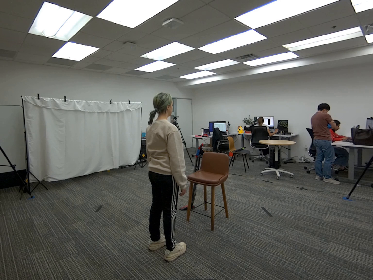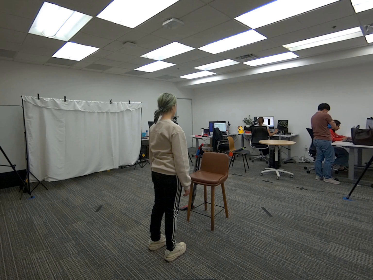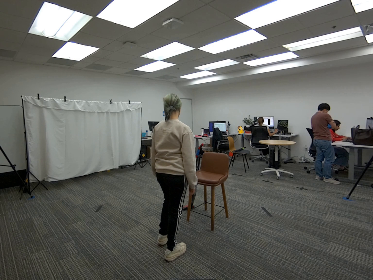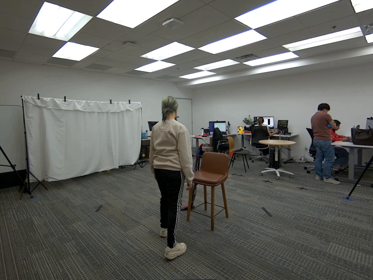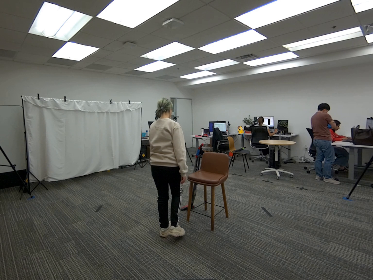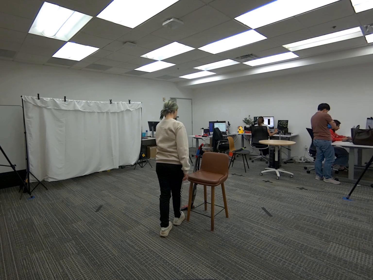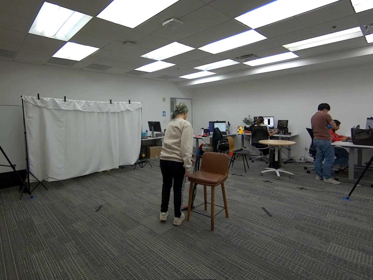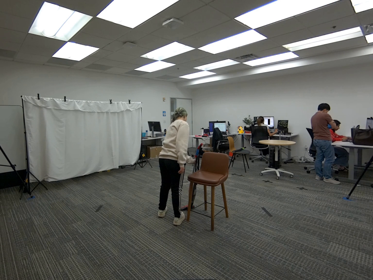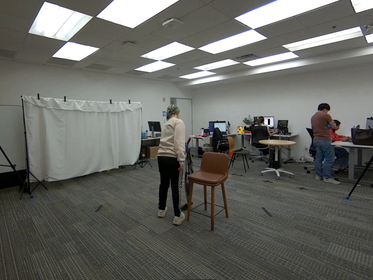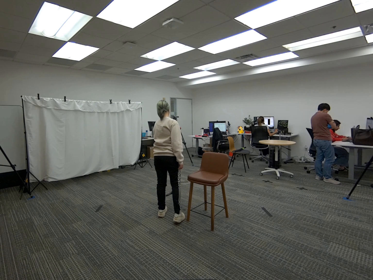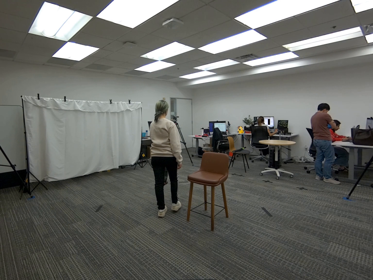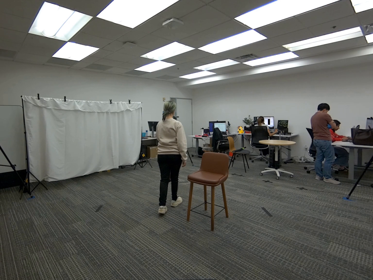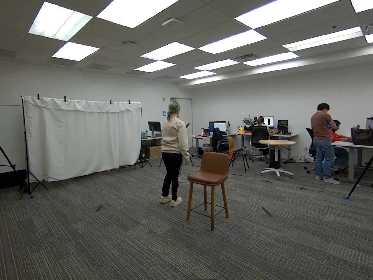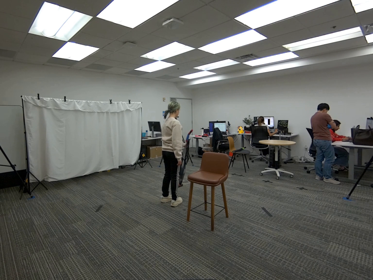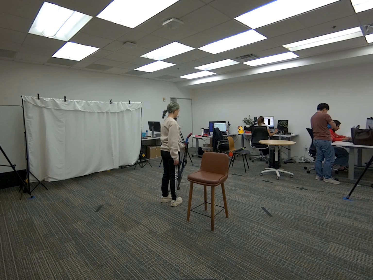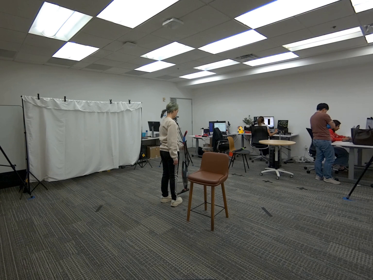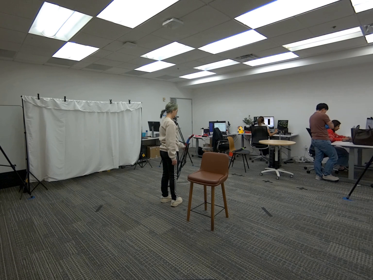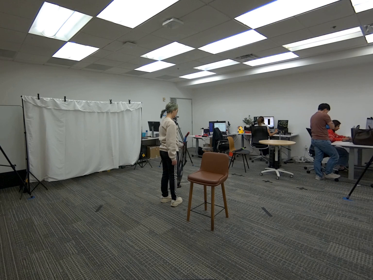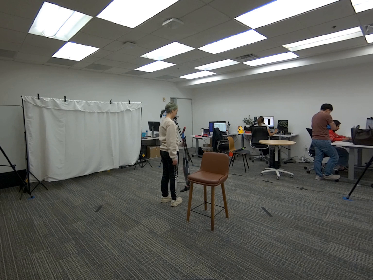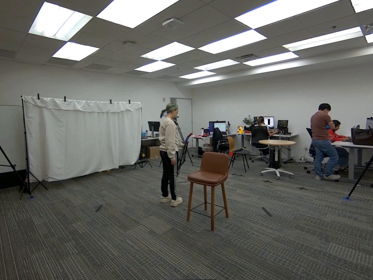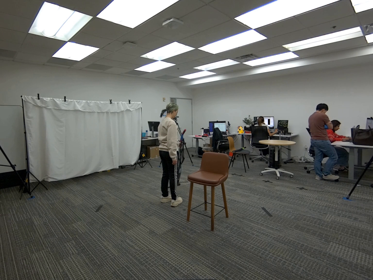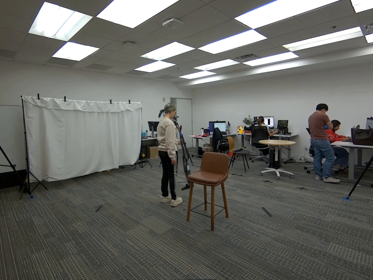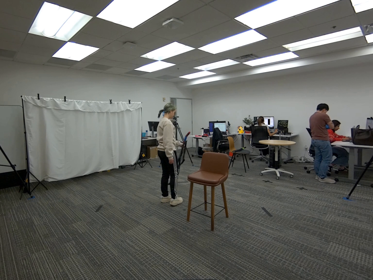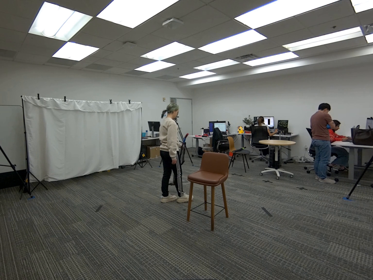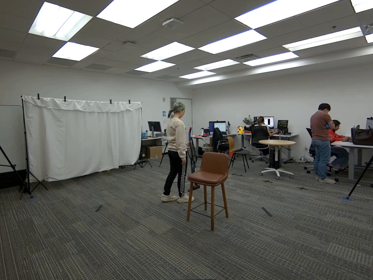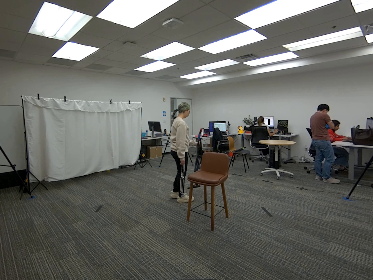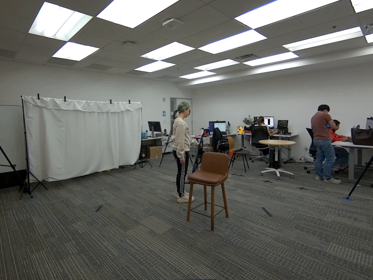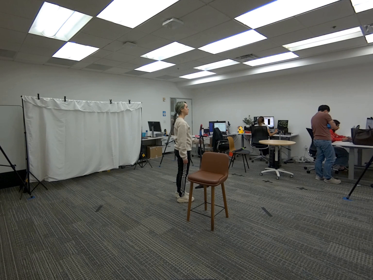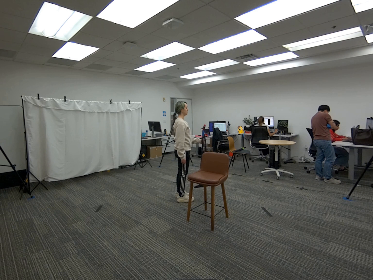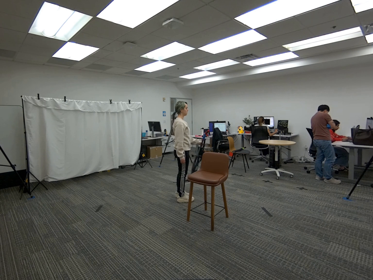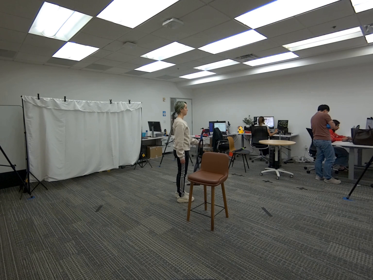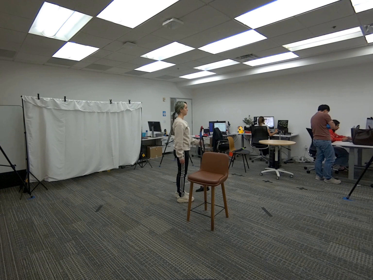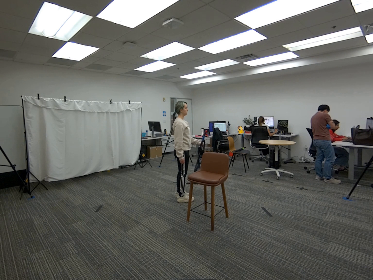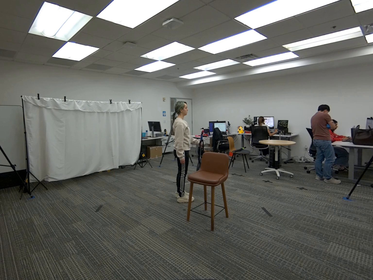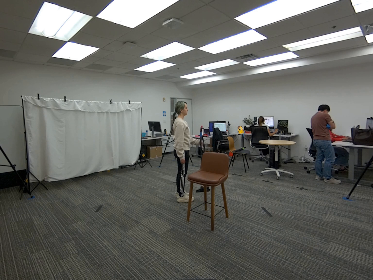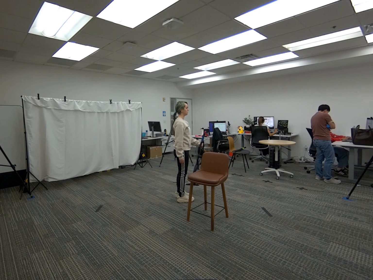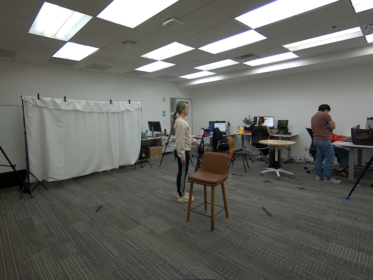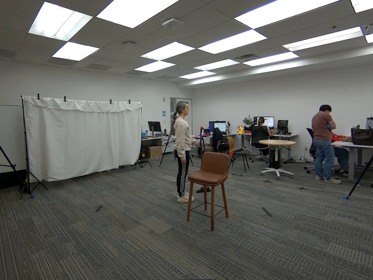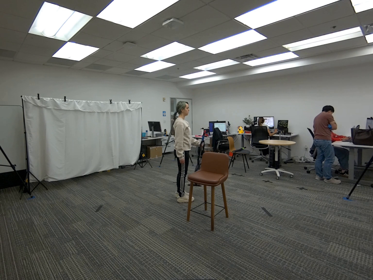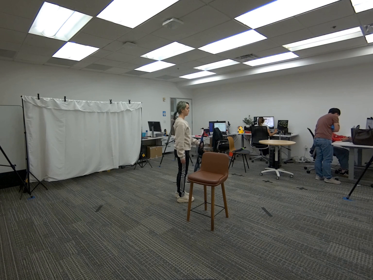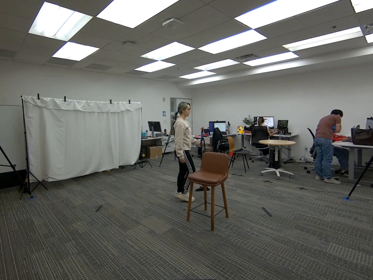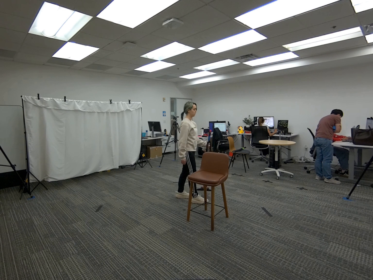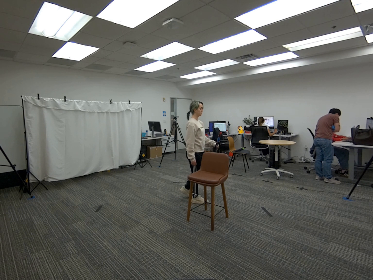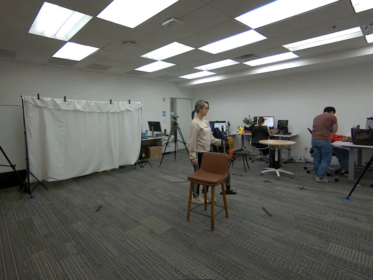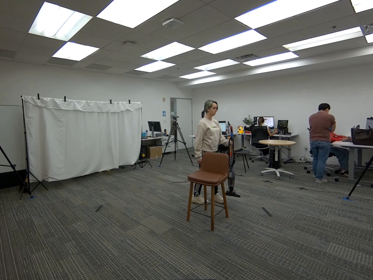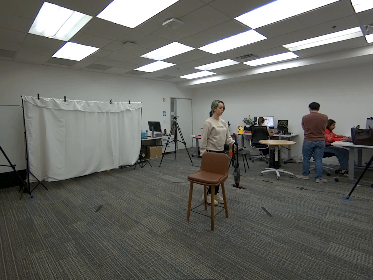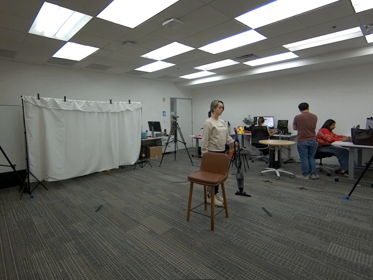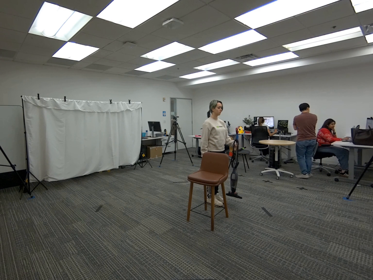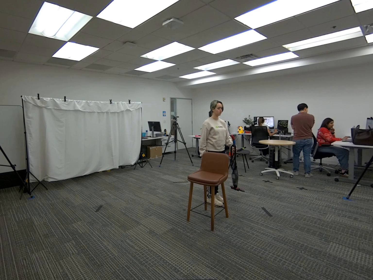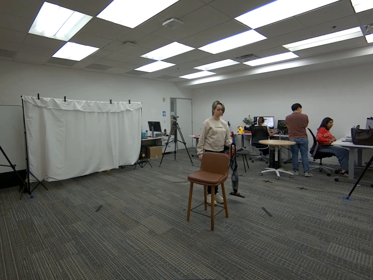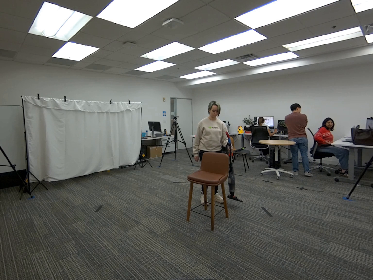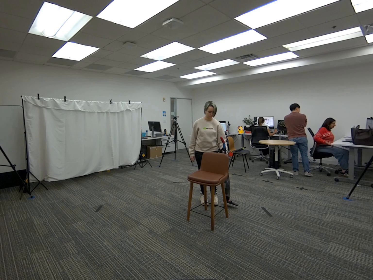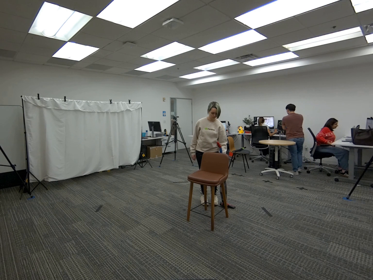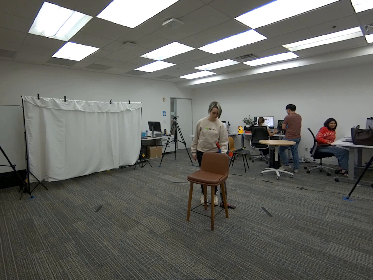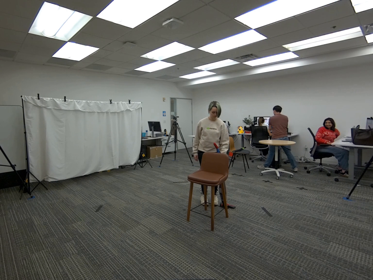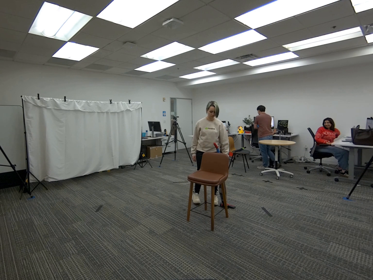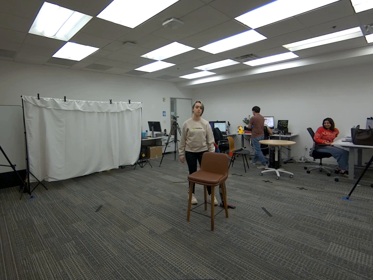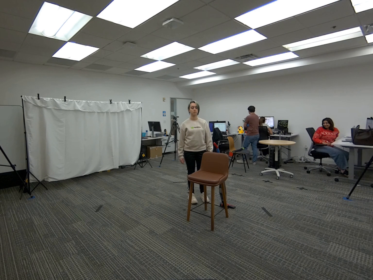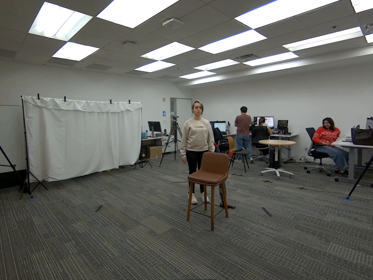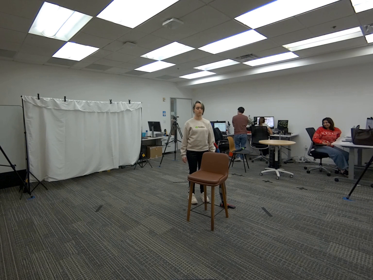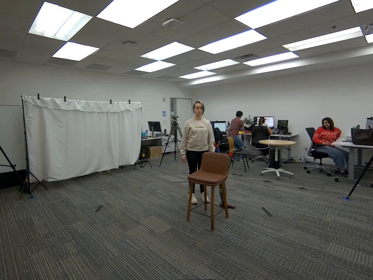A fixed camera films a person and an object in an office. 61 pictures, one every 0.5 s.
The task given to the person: Walk over to the vacuum leaning on the tall bar stool and pick up the vacuum using your left hand and hold the vacuum infront of you and perform side to side vacuum motions. Place it back leaning on the stool when complete.
